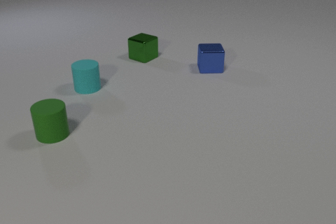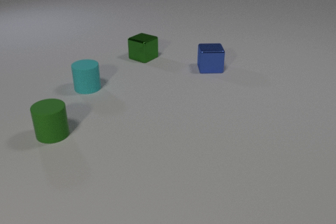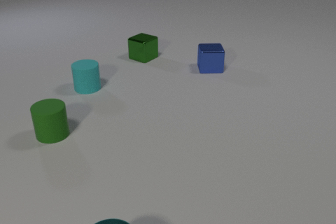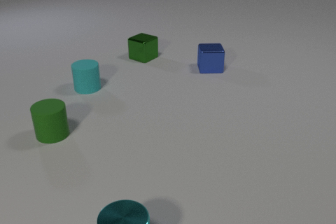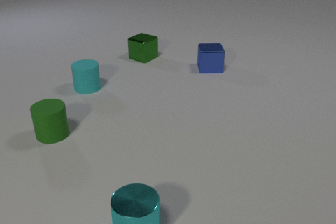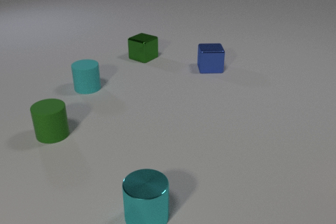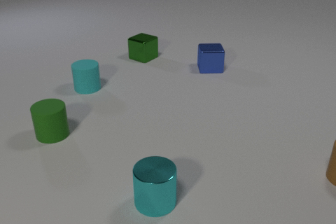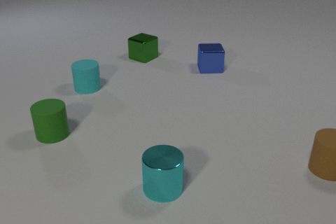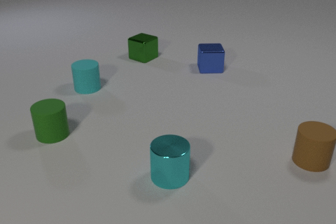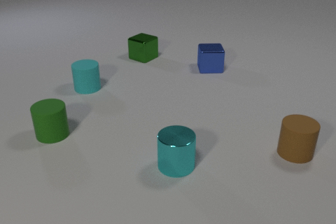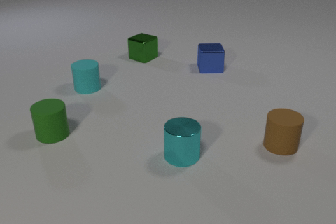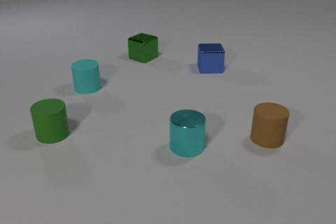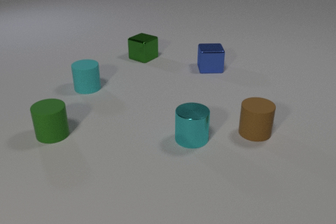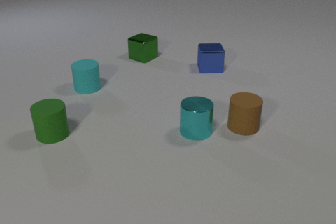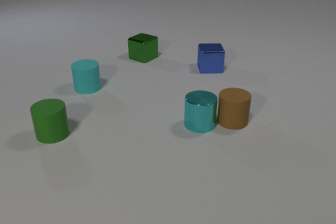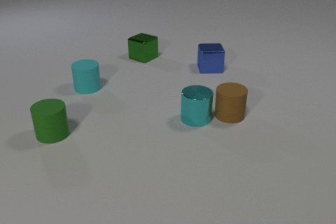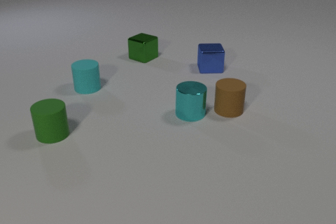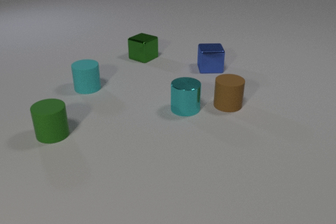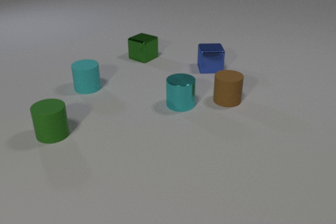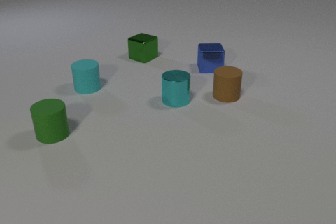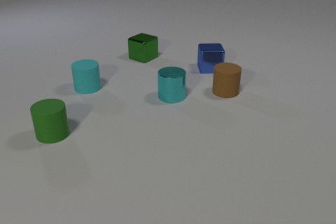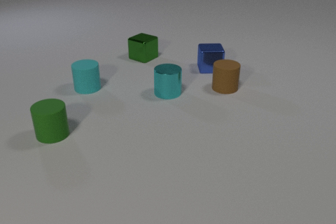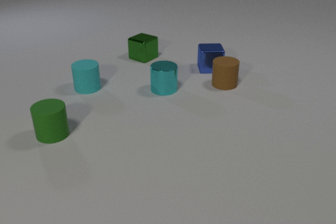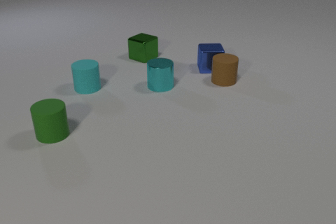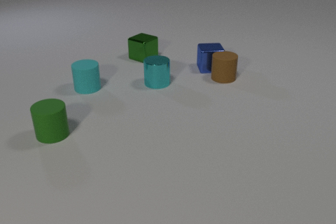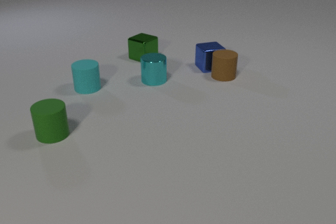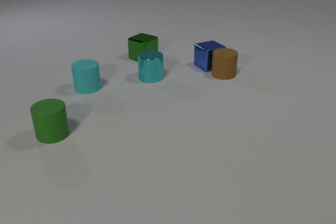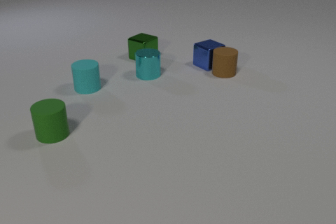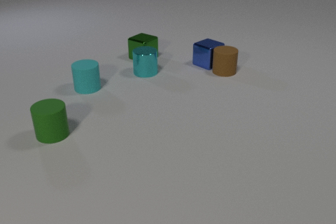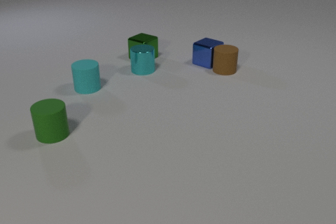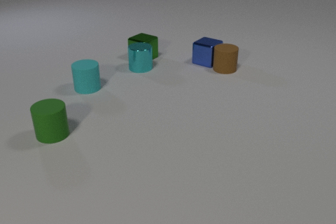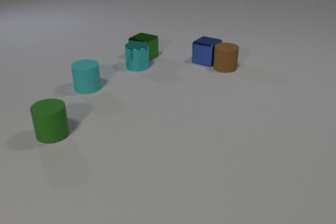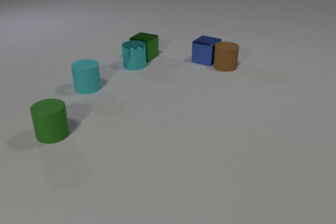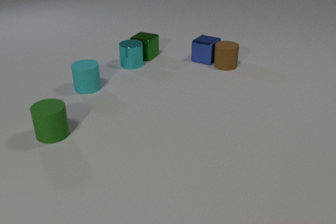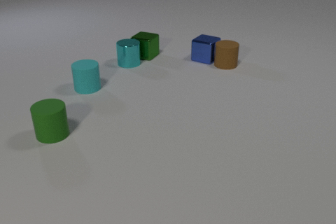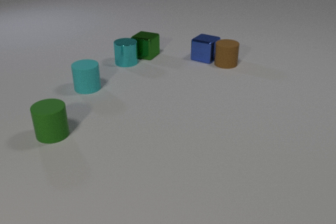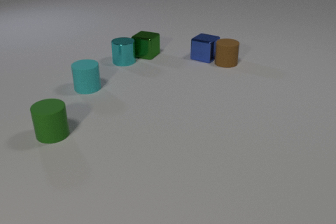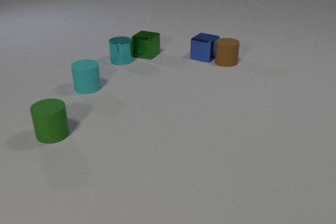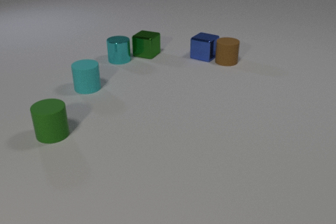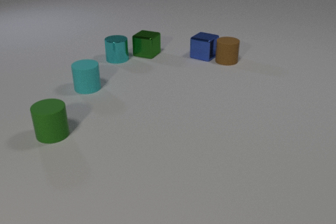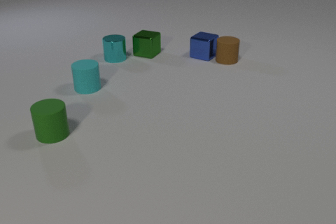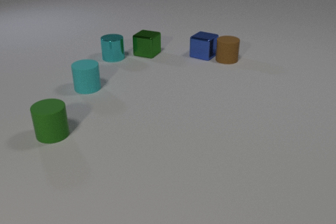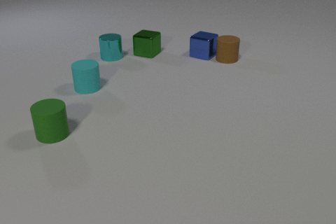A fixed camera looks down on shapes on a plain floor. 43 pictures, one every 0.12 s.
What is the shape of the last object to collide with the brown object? cube.
What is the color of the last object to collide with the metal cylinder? green.
What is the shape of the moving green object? cube.
0.00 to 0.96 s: The brown rubber cylinder comes in at the right edge, slides to the left and away from the camera. The cyan metal cylinder comes in at the bottom edge, slides away from the camera and to the right.
0.96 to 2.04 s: The brown rubber cylinder slides to the left and away from the camera. The cyan metal cylinder slides away from the camera. The brown rubber cylinder and the cyan metal cylinder collide.
2.04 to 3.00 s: The brown rubber cylinder slides away from the camera. The cyan metal cylinder slides away from the camera and to the left. The brown rubber cylinder and the blue metal cube collide.
3.00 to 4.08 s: The brown rubber cylinder slides away from the camera. The cyan metal cylinder slides away from the camera and to the left. The blue metal cube slides away from the camera, spins so that its near face slides to the right, counterclockwise seen from above. The green metal cube slides away from the camera. The cyan metal cylinder and the green metal cube collide.
4.08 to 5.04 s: The brown rubber cylinder slides away from the camera. The cyan metal cylinder slides away from the camera and to the left. The blue metal cube slides away from the camera. The green metal cube slides away from the camera.
